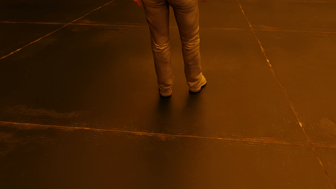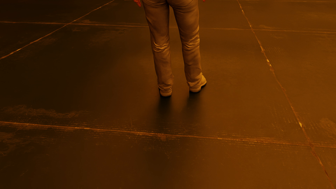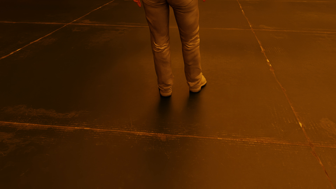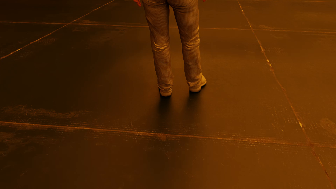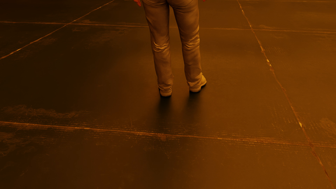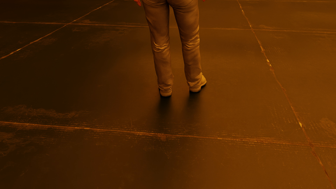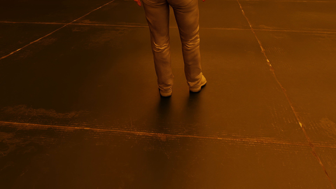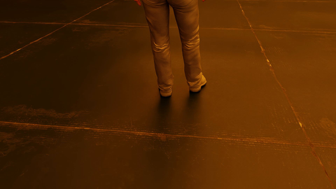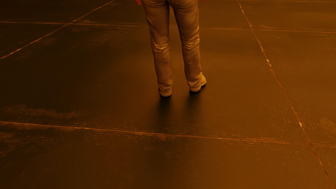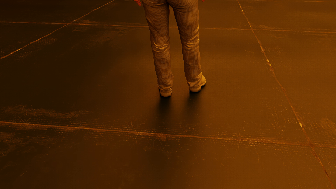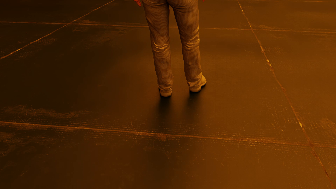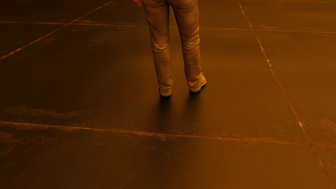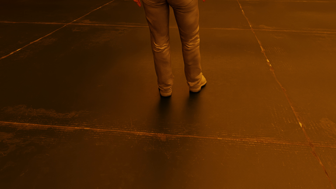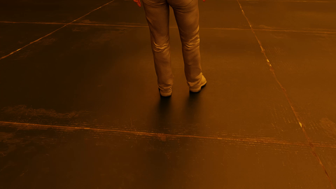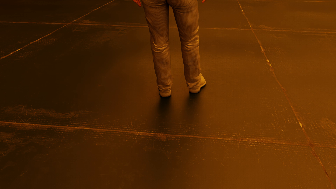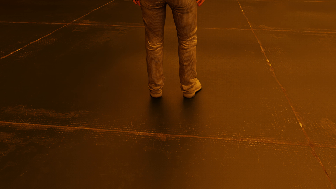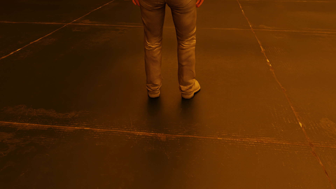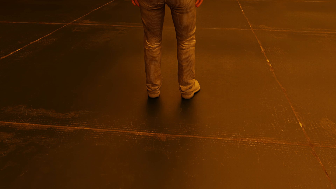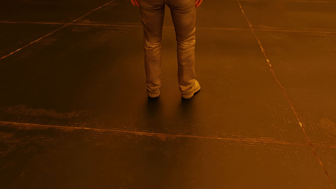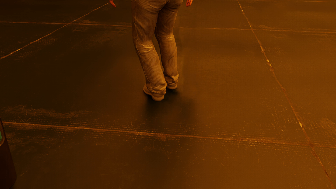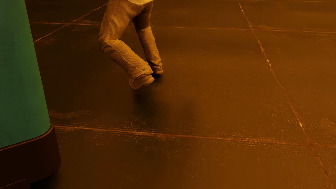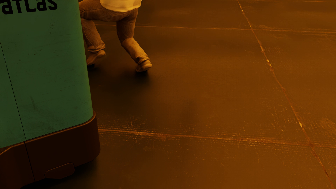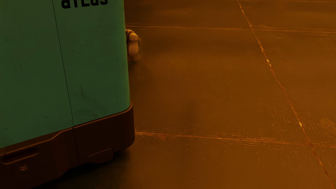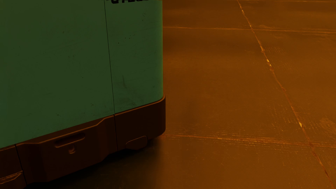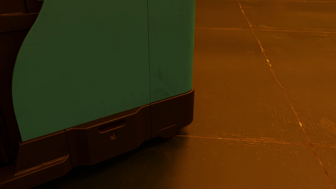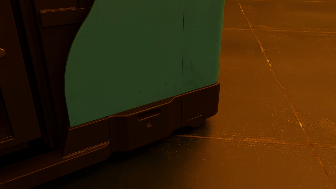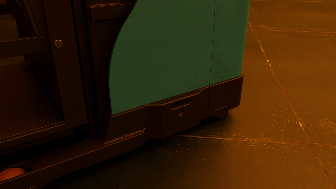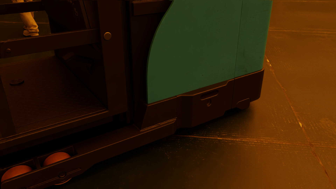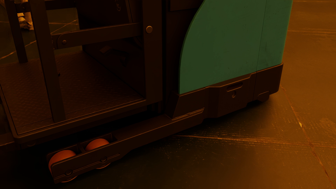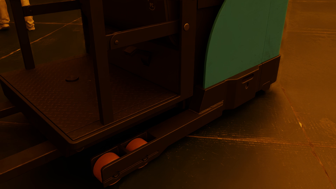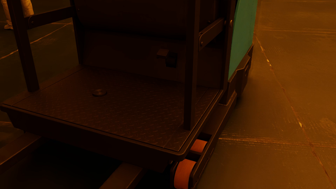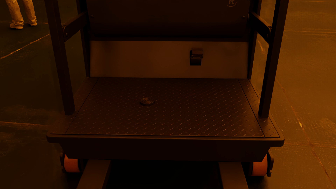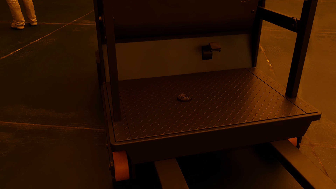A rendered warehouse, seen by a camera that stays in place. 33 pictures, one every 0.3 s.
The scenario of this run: Near miss between a forklift and a person.
